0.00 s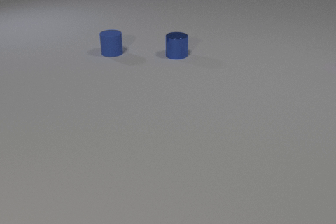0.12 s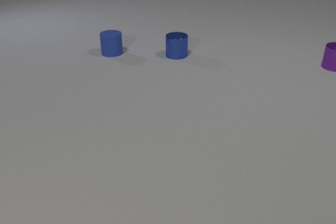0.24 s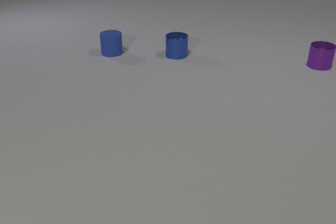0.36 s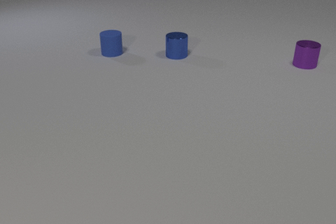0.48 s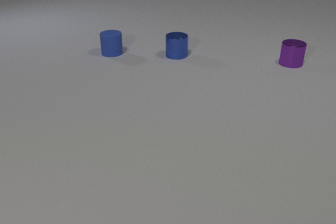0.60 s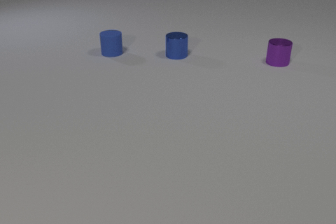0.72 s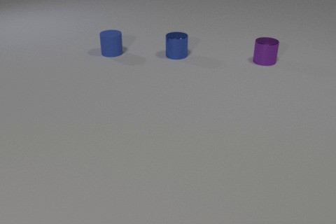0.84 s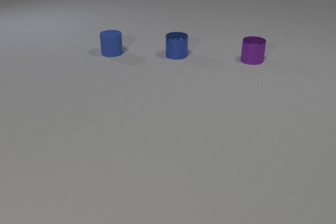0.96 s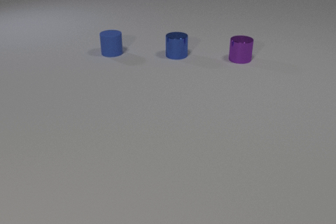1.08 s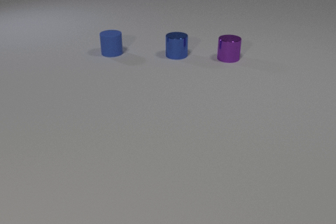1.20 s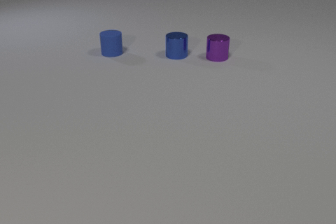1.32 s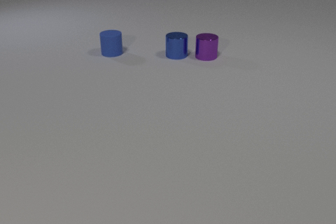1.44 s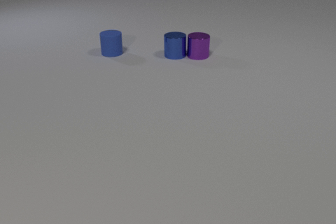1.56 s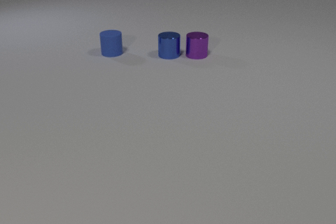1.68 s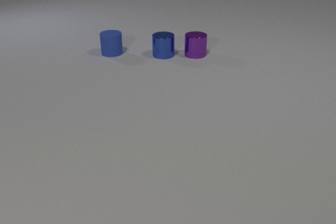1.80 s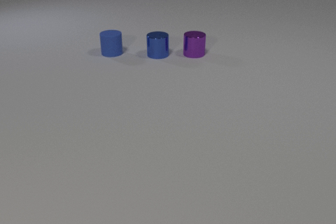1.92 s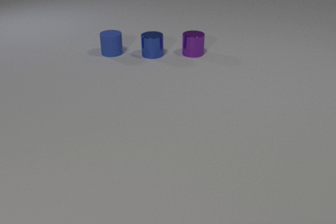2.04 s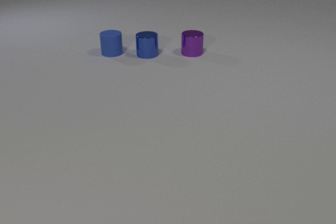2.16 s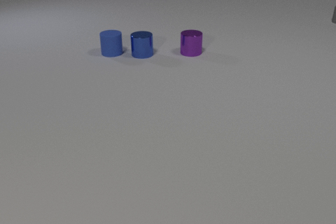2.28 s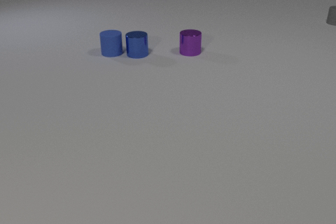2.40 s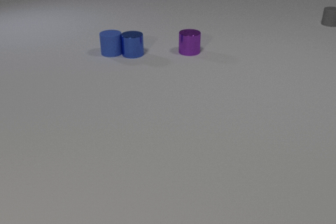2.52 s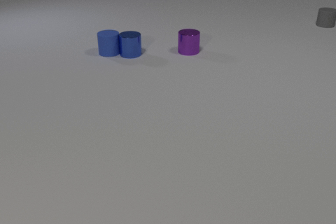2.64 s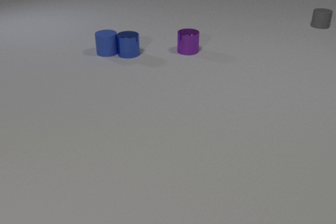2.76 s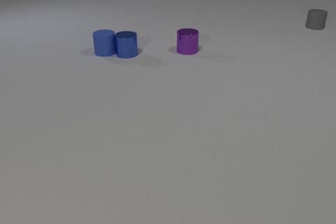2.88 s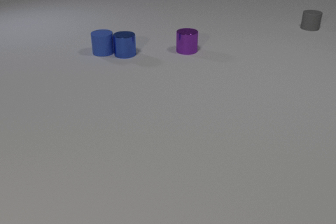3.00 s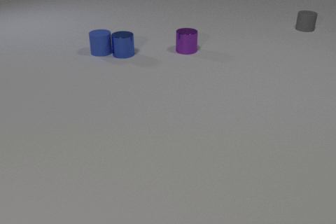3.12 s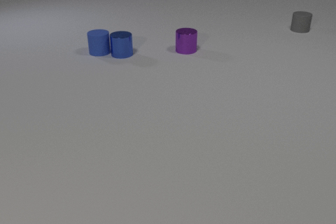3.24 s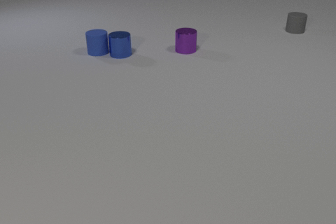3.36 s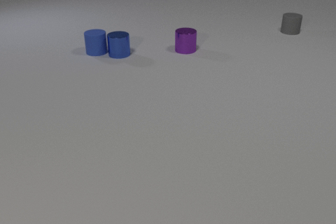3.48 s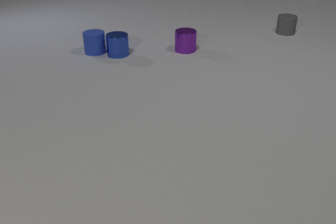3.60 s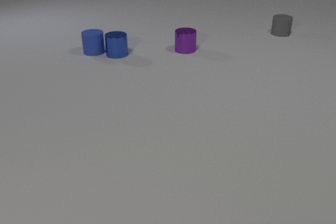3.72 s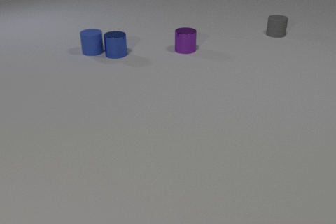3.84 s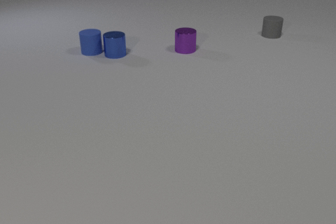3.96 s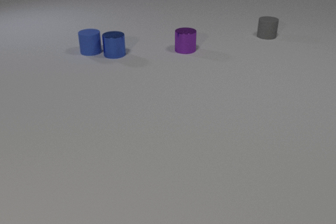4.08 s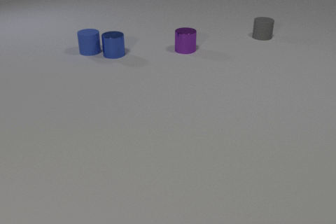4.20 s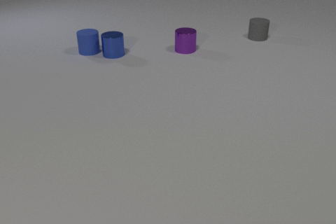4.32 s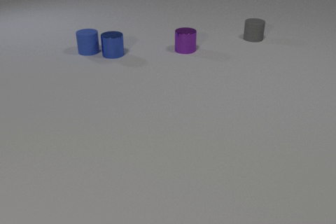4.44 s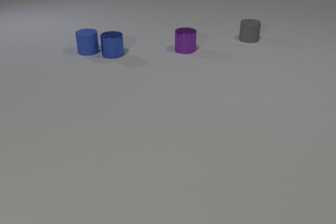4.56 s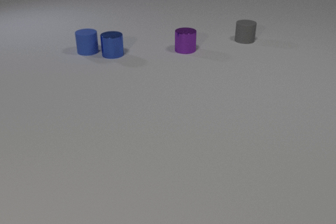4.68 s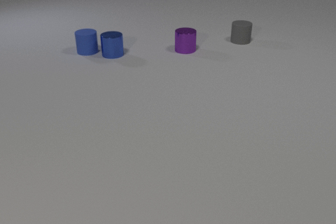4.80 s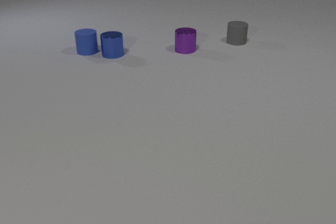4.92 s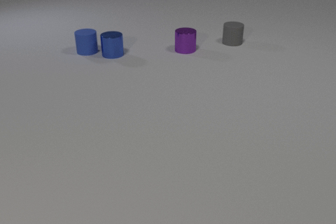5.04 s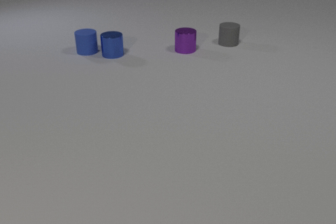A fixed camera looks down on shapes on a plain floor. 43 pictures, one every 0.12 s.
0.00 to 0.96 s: The purple metal cylinder comes in at the right edge, slides to the left.
0.96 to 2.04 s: The purple metal cylinder slides to the left. The blue metal cylinder slides to the left. The purple metal cylinder and the blue metal cylinder collide.
2.04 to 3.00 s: The purple metal cylinder slides away from the camera and to the left. The blue metal cylinder slides to the left. The gray rubber cylinder comes in at the right edge, slides toward the camera and to the left. The blue rubber cylinder slides to the left. The blue metal cylinder and the blue rubber cylinder collide.
3.00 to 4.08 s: The blue metal cylinder slides to the left. The gray rubber cylinder slides to the left and toward the camera. The blue rubber cylinder slides to the left.
4.08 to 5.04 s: The gray rubber cylinder slides to the left and toward the camera.
What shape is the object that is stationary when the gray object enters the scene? cylinder.
What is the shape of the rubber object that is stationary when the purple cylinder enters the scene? cylinder.
How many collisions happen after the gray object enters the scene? 1.
